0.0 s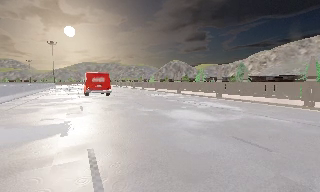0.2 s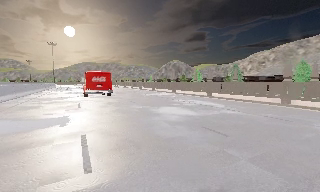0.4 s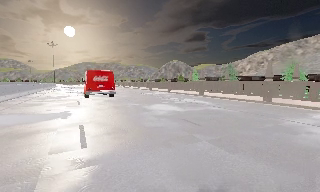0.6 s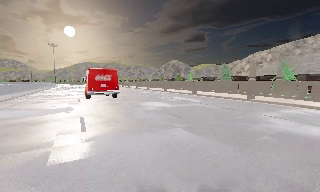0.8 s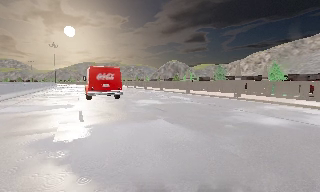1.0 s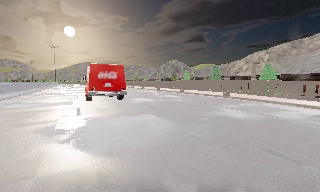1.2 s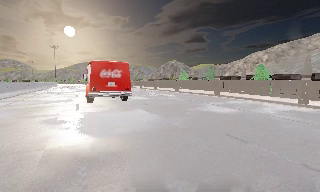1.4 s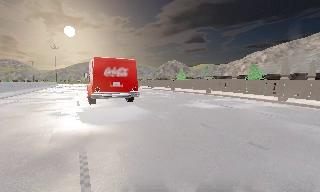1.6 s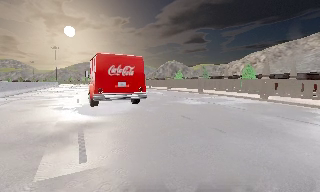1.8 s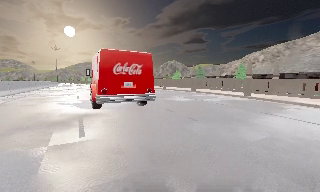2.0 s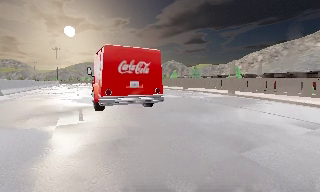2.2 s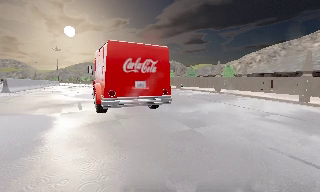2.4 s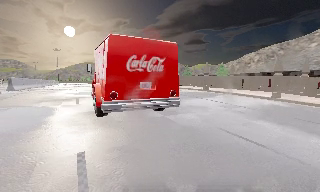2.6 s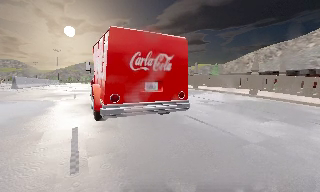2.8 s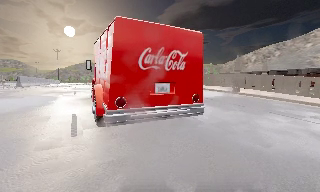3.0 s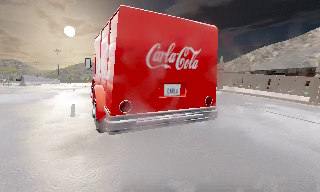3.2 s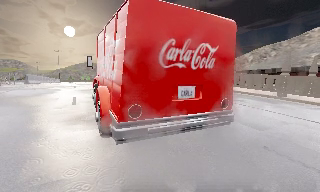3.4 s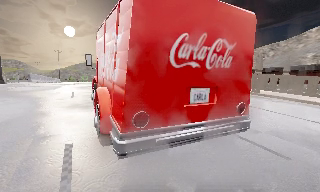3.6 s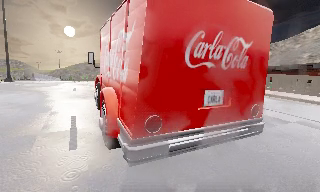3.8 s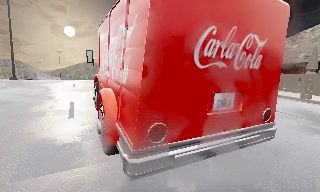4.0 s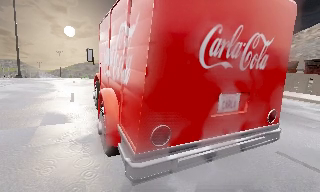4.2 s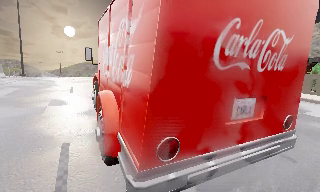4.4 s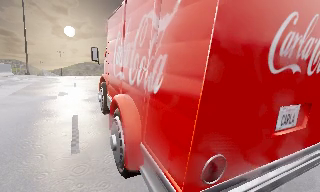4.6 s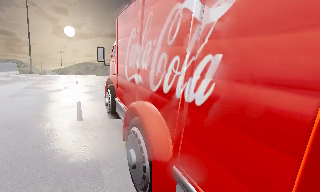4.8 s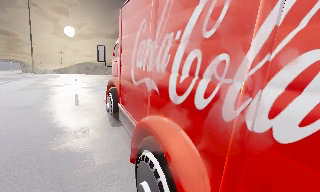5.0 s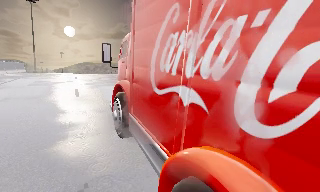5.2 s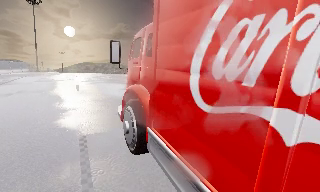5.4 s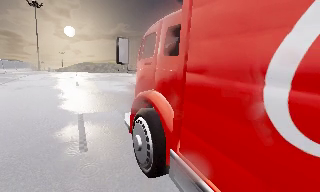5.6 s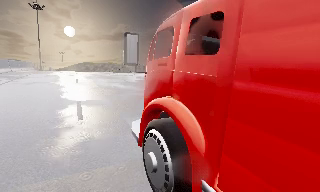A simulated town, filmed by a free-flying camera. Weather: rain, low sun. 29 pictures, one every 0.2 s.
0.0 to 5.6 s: The camera travels backward and to its right, about 40 m, so what stands in front gets smaller.
The film runs backward here.
